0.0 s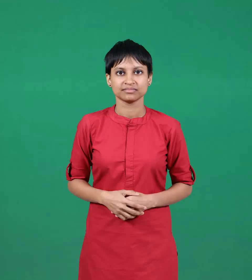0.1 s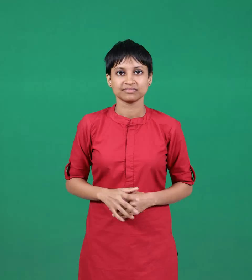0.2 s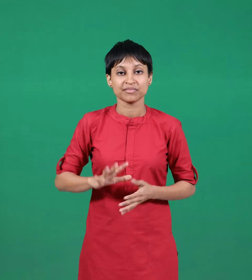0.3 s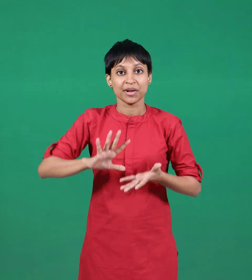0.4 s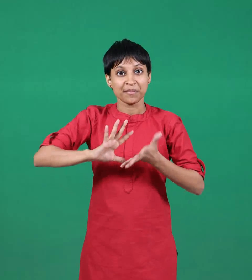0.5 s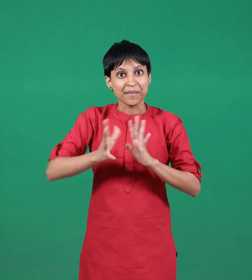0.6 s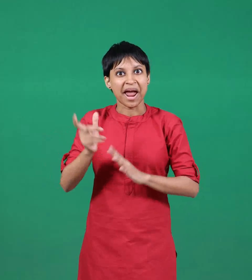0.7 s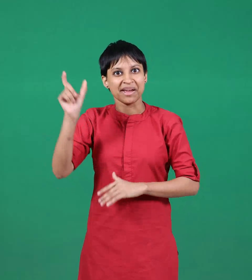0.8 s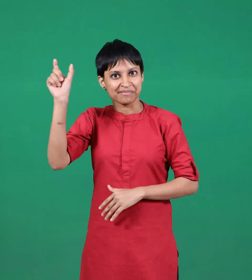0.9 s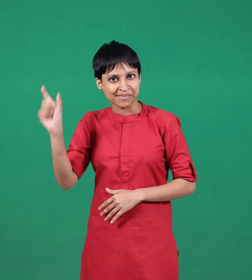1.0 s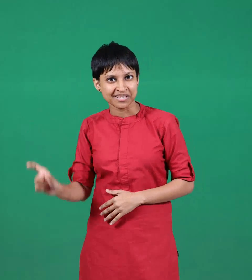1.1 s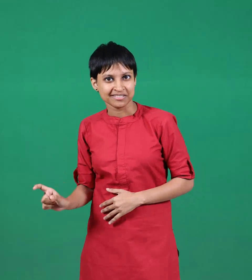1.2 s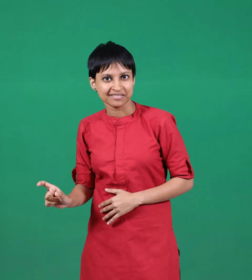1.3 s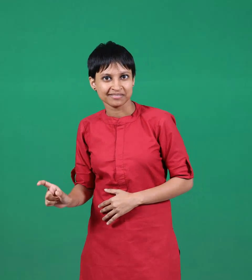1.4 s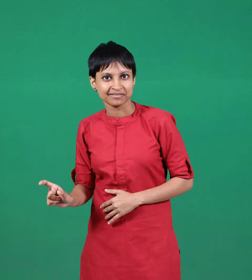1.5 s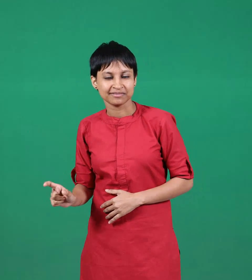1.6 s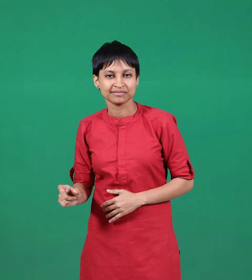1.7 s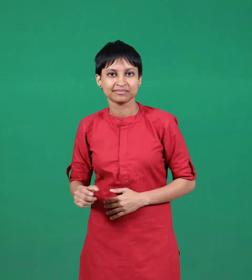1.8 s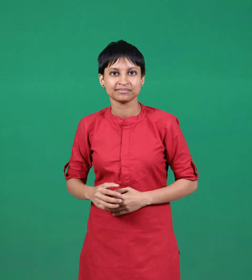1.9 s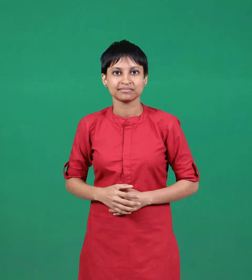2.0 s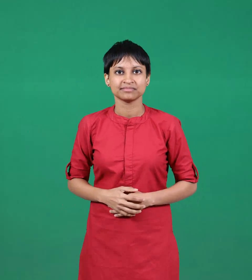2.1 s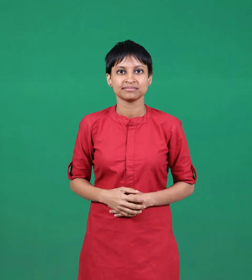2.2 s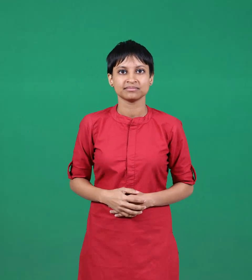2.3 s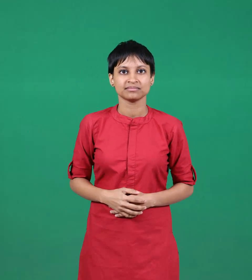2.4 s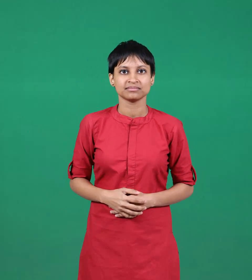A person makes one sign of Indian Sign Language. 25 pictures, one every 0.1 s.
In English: maker
